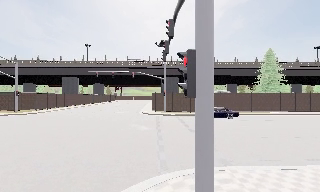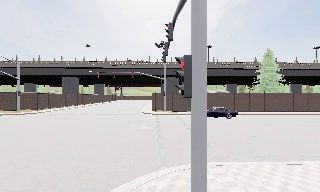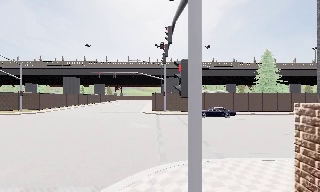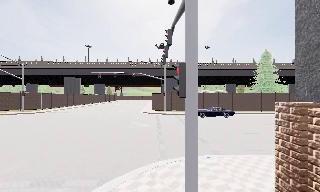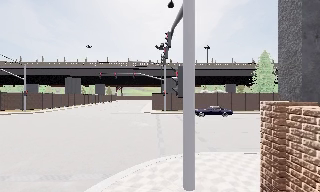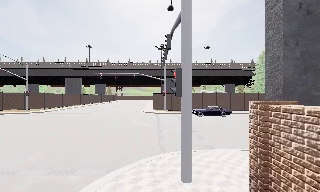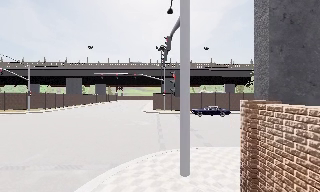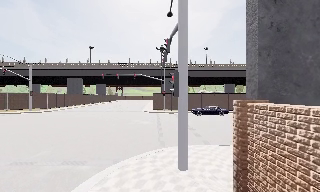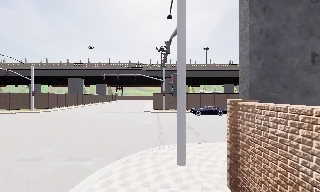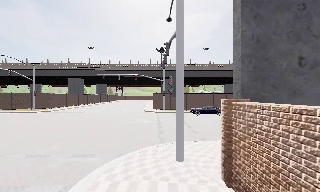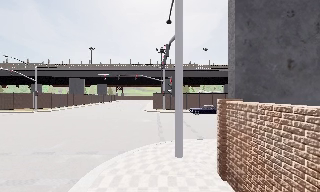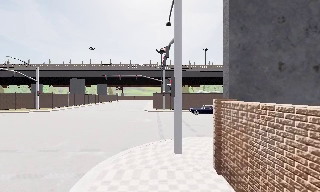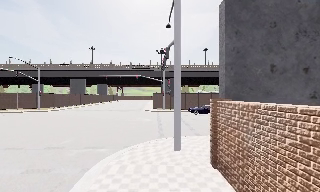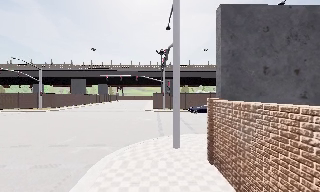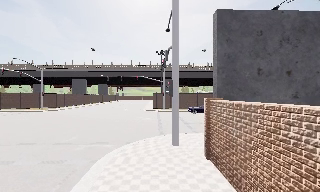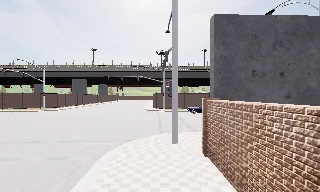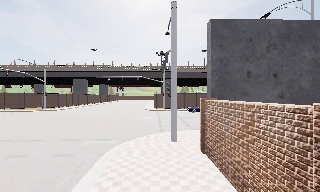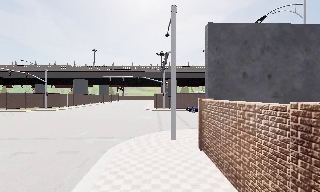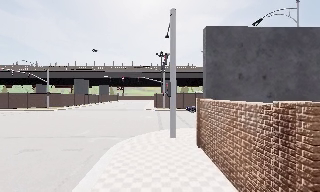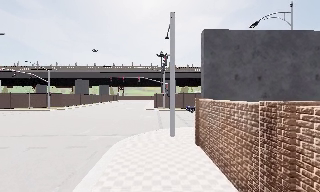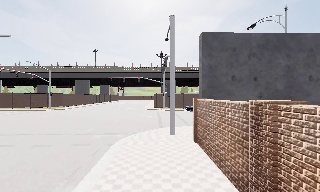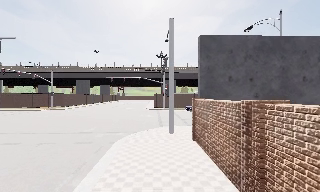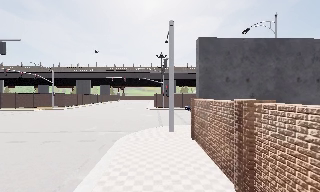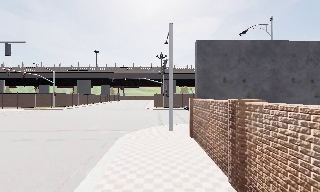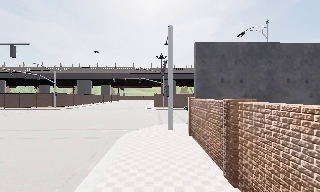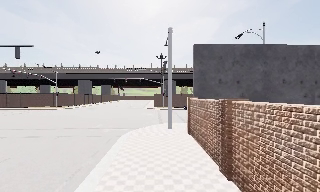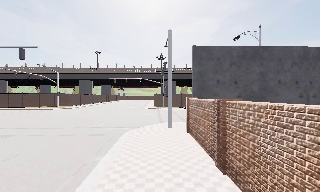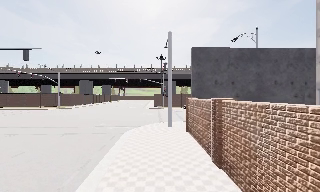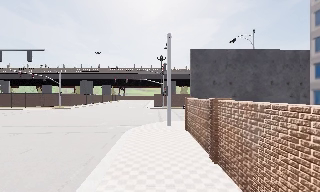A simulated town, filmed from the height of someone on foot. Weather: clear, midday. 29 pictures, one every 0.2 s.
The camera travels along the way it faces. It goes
backward.
0.0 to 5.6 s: The camera travels backward, about 11 m, so what stands in front gets smaller.
The film runs backward here.
